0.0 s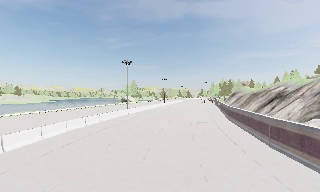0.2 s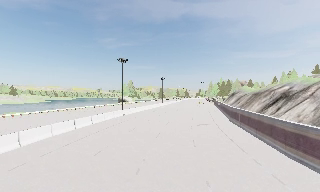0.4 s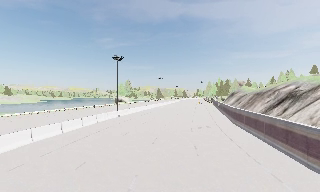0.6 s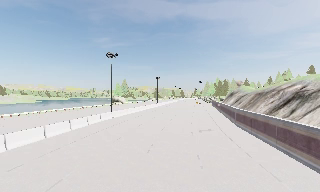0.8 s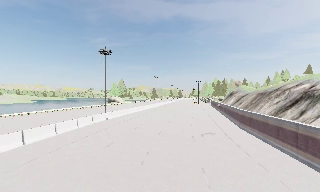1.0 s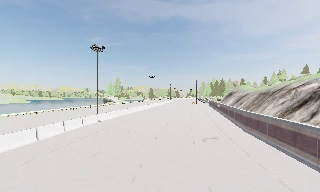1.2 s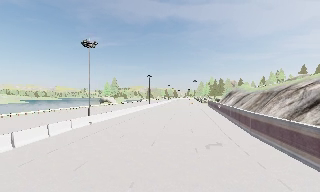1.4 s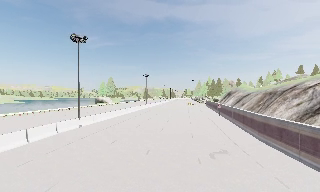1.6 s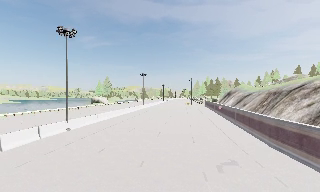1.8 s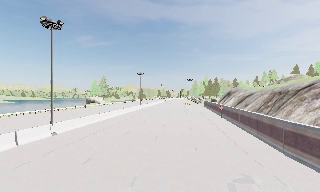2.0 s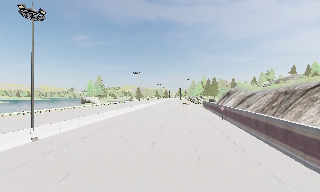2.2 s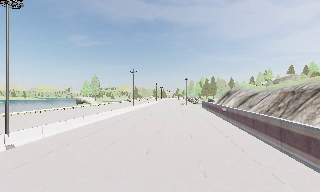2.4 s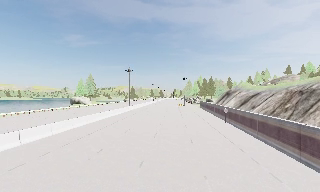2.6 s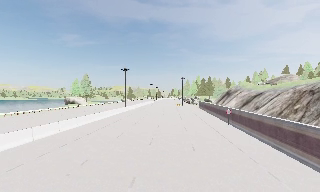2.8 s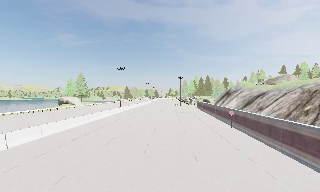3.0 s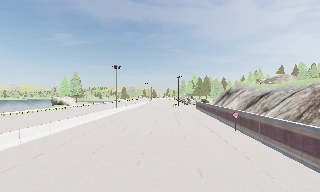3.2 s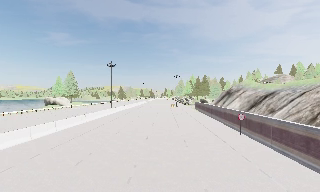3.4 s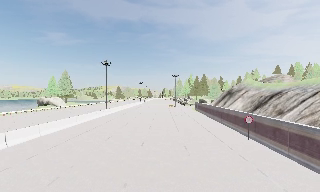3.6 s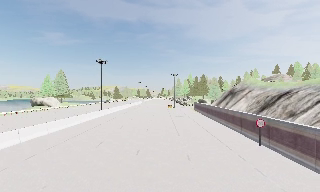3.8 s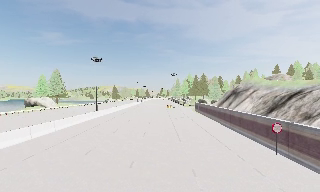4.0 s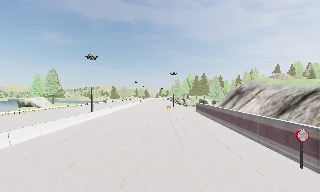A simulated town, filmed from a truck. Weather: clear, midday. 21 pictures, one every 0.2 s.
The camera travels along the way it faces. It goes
forward.
0.0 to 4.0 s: The camera swings to its right by about 15 degrees, and the scene slides to the left. It travels forward, about 40 m, so what stands in front looms larger.
The film runs forward here.
